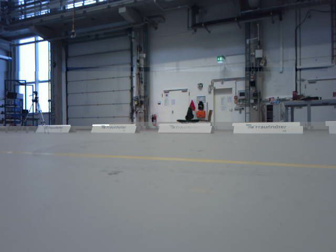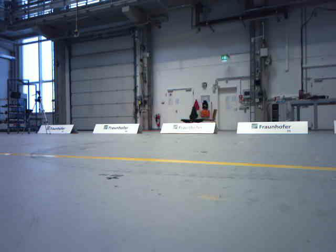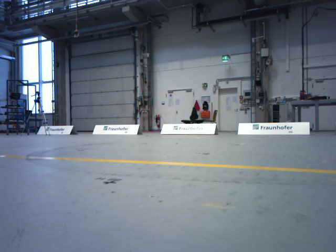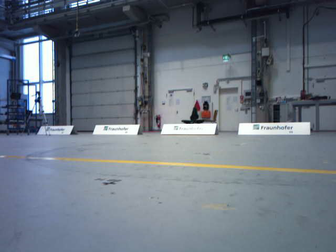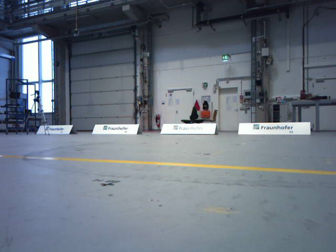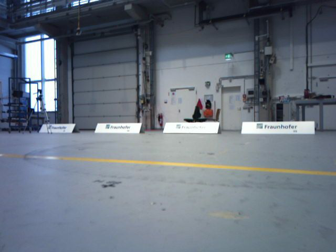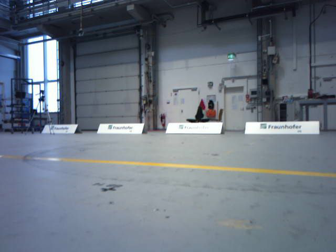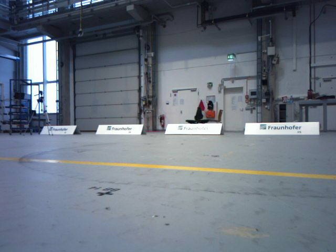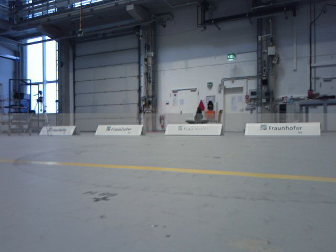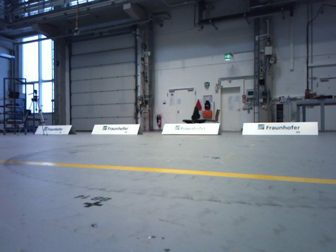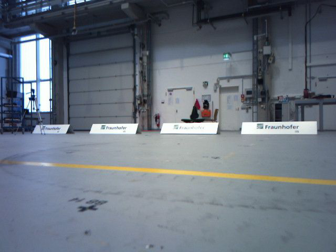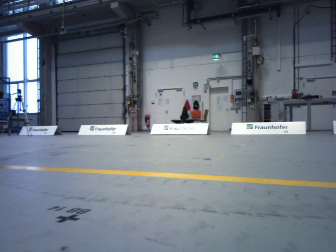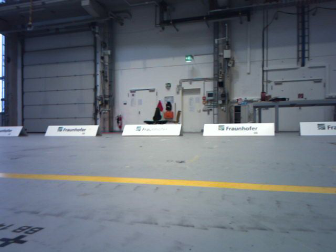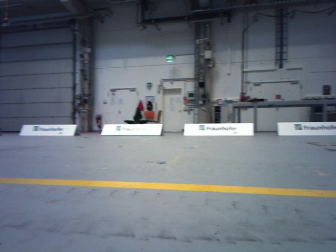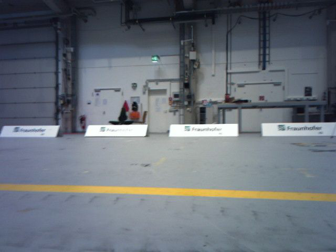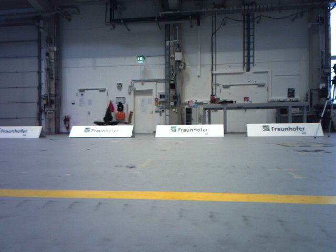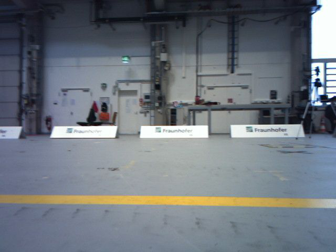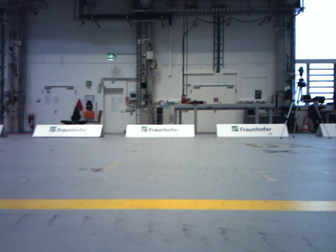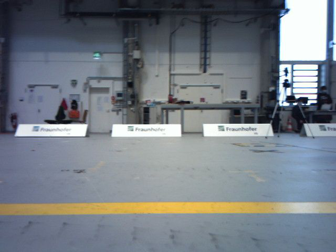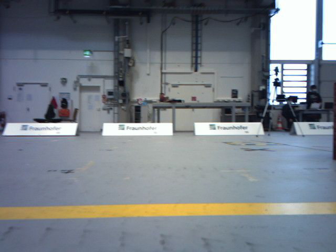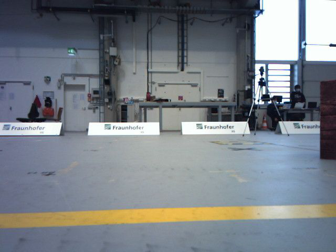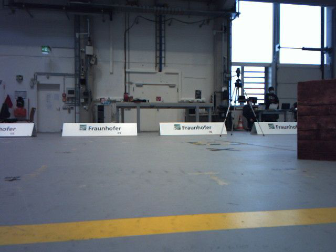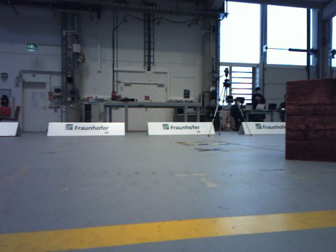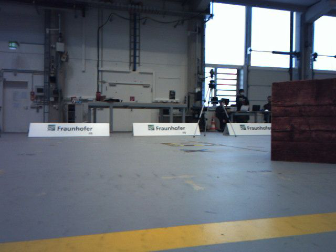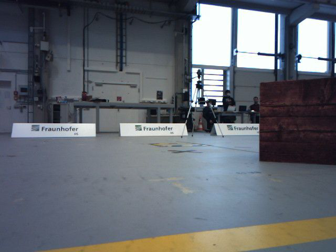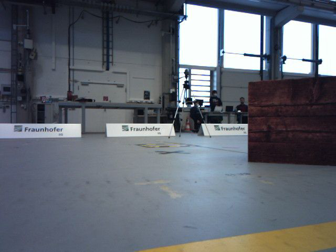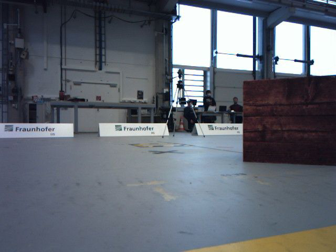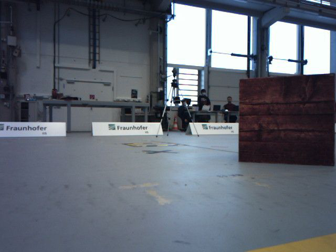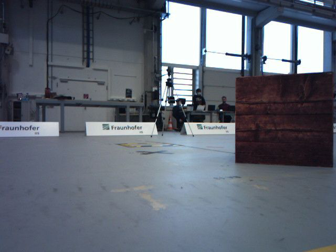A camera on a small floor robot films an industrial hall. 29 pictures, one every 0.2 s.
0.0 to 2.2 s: The camera travels forward, about 0.4 m, so what stands in front looms larger.
2.2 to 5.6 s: The camera swings to its right by about 45 degrees, and the scene slides to the left. It travels forward, about 0.6 m.
The film runs forward here.
